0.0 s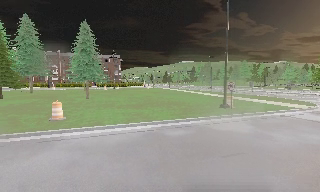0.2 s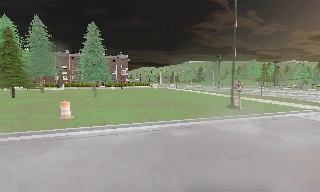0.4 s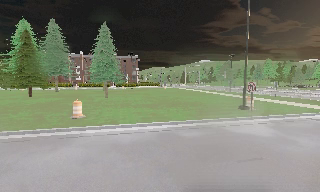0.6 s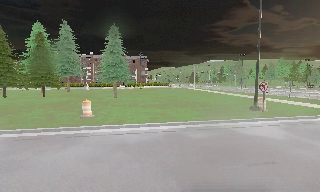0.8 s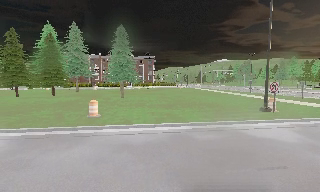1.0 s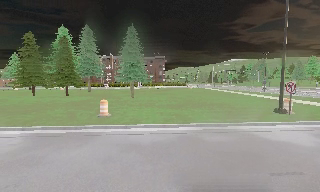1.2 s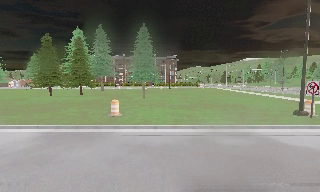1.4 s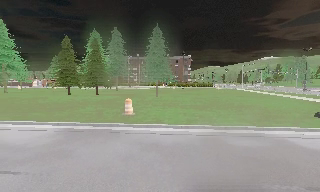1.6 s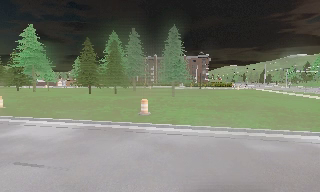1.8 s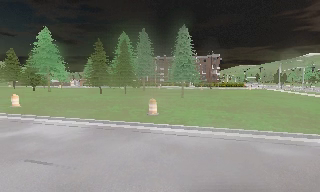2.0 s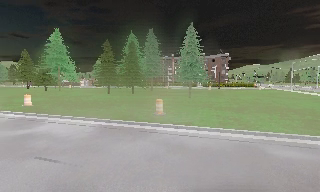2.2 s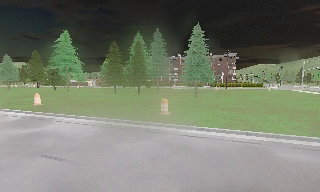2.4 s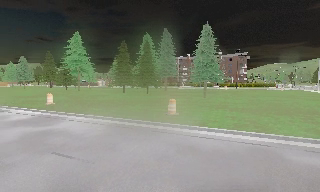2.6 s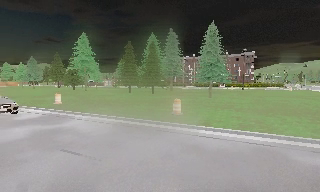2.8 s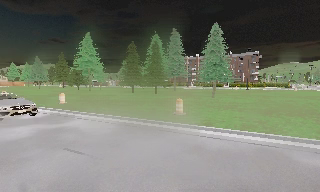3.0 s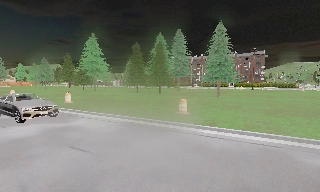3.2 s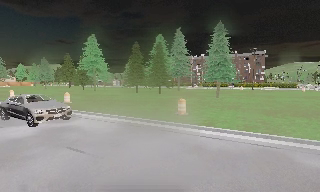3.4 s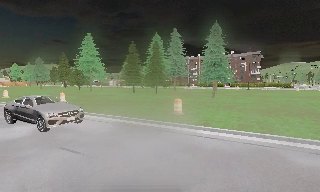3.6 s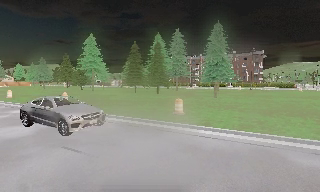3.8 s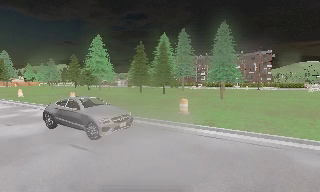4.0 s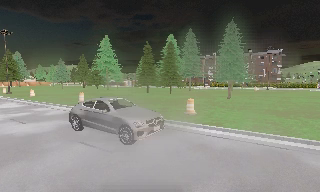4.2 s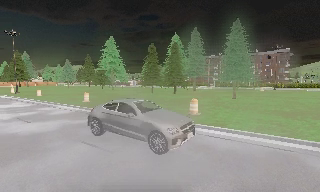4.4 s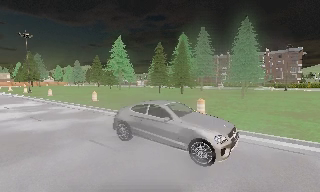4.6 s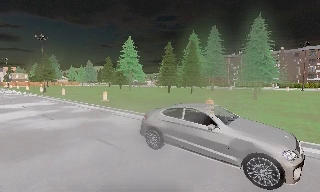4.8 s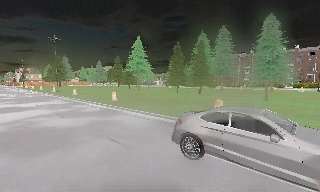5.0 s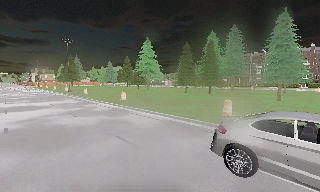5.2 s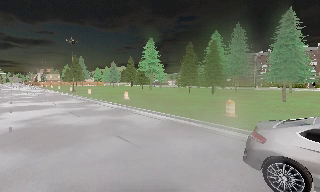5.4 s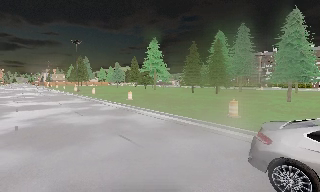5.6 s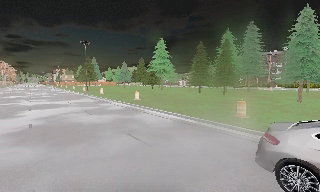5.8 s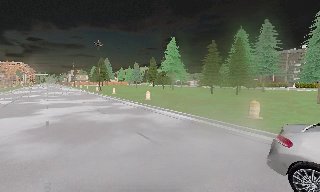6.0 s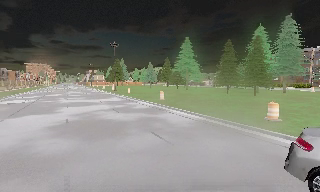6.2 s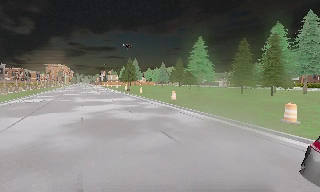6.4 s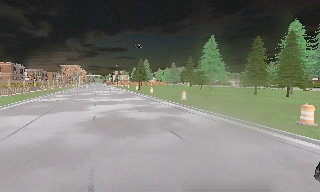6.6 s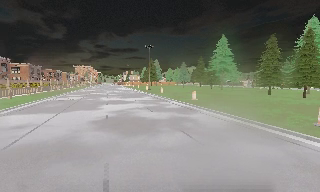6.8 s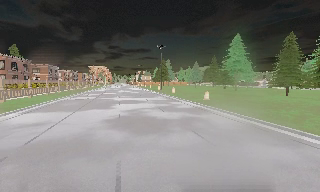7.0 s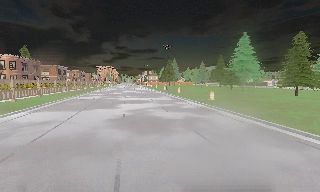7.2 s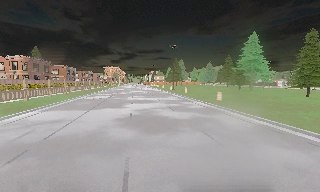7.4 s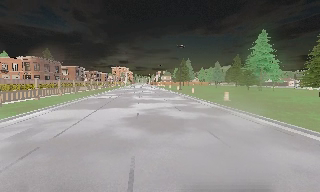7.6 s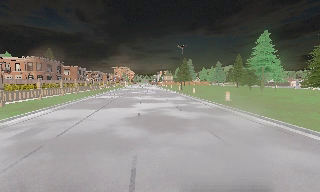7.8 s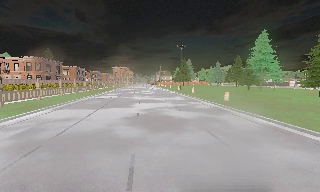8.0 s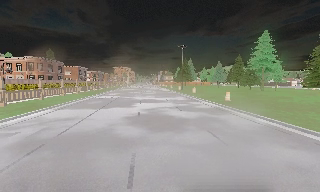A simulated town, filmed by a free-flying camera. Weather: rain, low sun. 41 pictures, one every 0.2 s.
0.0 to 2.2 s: The scene slides to the right, as the camera pans about 40 degrees to its left. It travels to its right, about 1 m.
2.2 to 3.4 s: The camera shifts only a little, or ends up much as it began.
3.4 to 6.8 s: The camera swings to its left by about 50 degrees, and the scene slides to the right. It travels to its right and backward, about 1 m.
6.8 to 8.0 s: The camera shifts only a little, or ends up much as it began.
The film runs forward here.
